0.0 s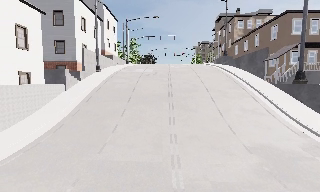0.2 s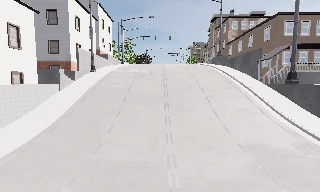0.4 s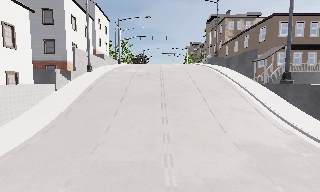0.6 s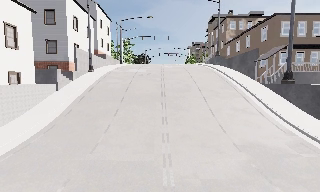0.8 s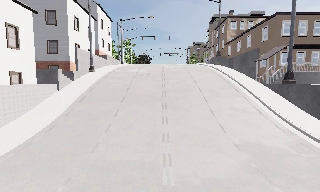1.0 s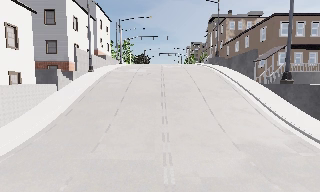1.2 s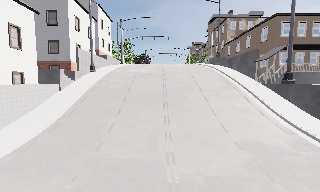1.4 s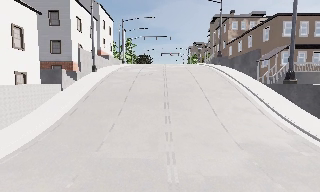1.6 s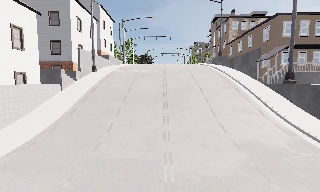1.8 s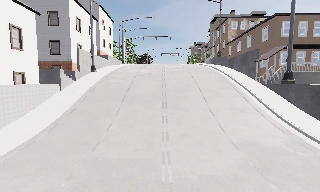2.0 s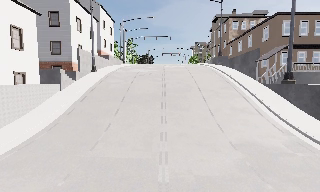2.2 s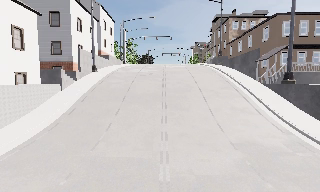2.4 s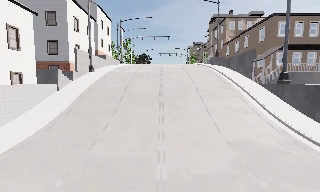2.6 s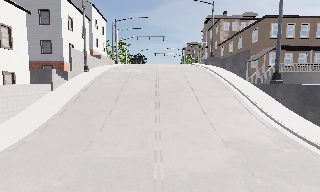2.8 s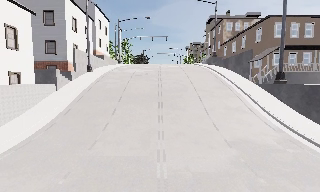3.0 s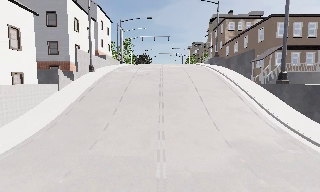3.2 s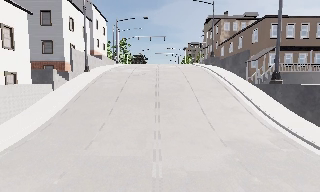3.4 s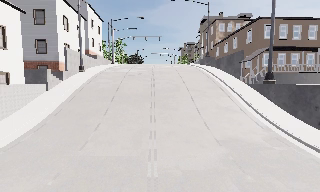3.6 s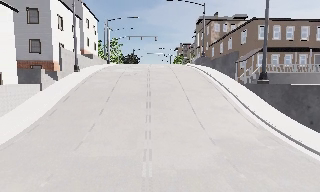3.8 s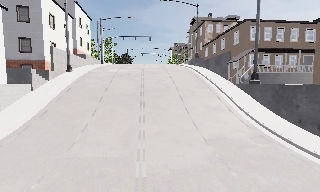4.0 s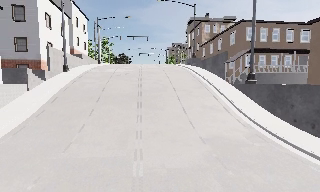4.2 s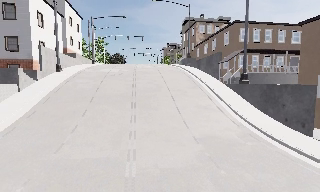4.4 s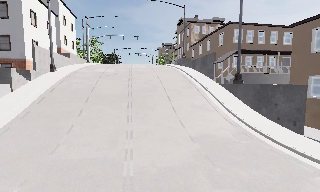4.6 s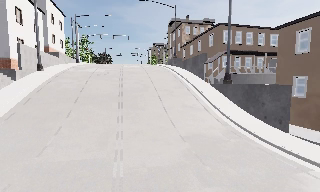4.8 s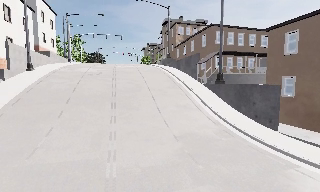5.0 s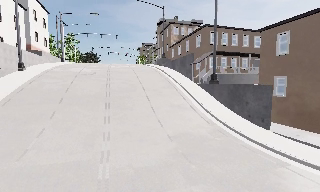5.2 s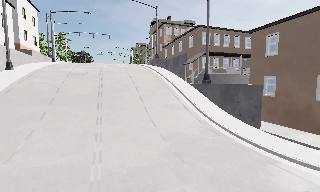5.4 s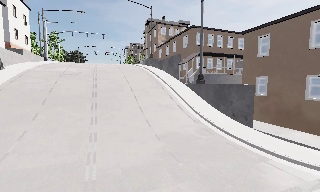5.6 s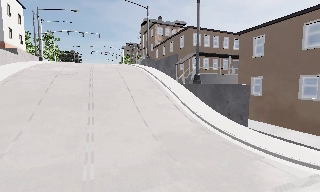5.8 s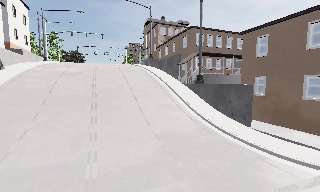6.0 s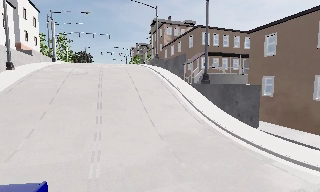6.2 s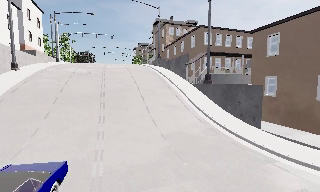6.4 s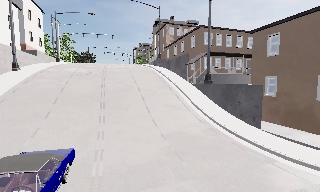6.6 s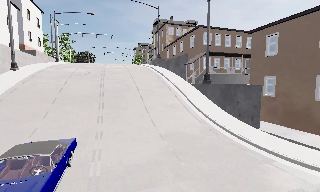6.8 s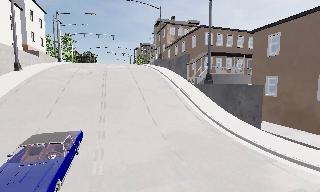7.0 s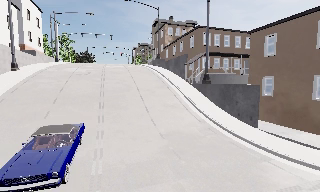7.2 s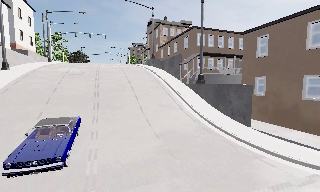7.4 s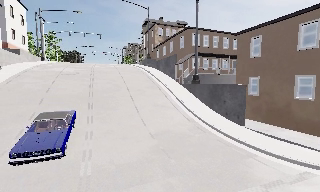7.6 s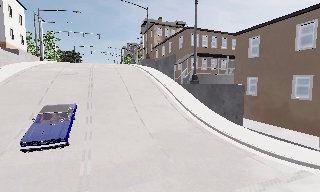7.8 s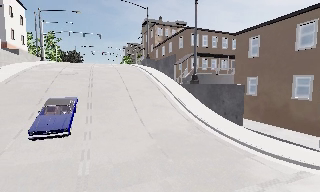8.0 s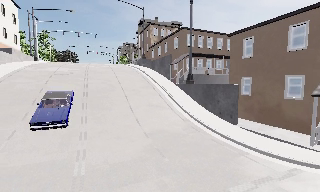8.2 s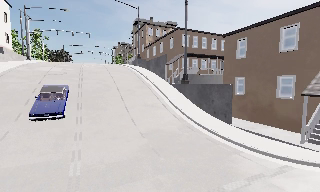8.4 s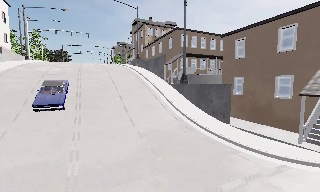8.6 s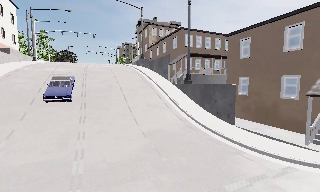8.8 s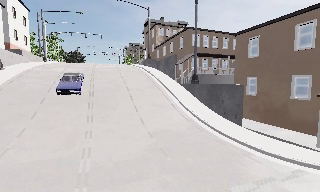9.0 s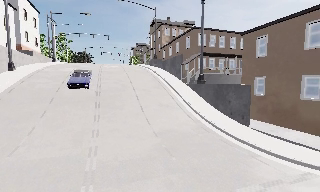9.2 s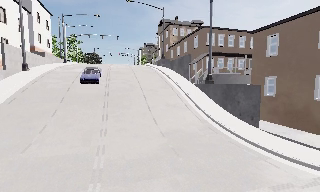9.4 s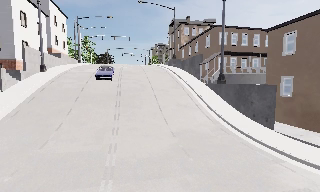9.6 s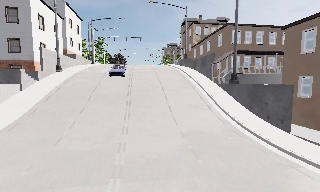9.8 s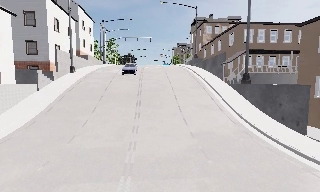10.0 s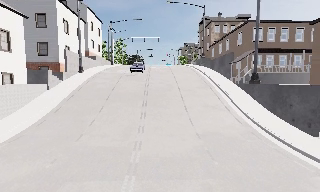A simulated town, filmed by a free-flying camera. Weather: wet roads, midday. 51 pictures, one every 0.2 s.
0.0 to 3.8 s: The camera travels backward and to its right, about 1 m, so what stands in front gets smaller.
3.8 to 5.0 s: The camera swings to its right by about 10 degrees, and the scene slides to the left.
5.0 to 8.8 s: The camera travels backward, about 1 m, so what stands in front gets smaller.
8.8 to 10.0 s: The camera swings to its left by about 20 degrees, and the scene slides to the right.
The film runs backward here.
